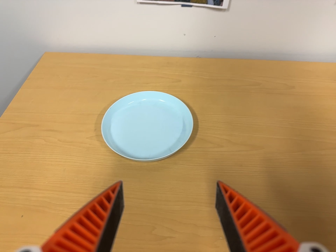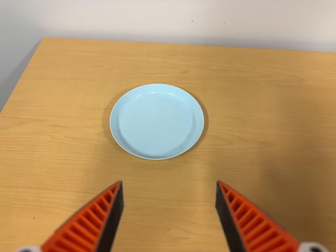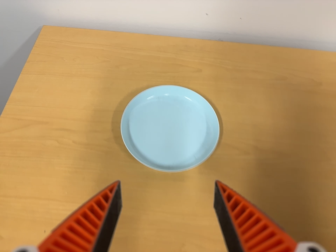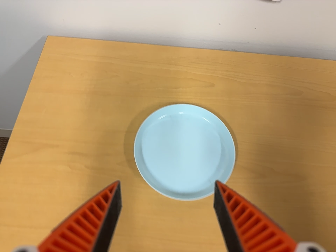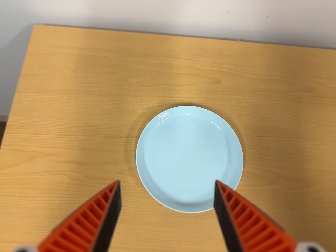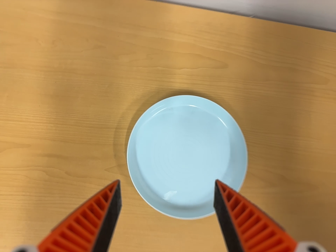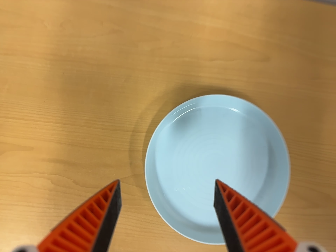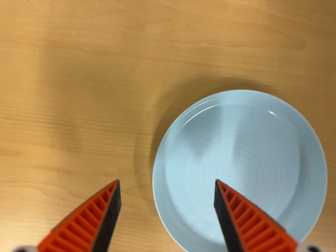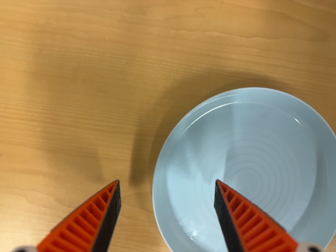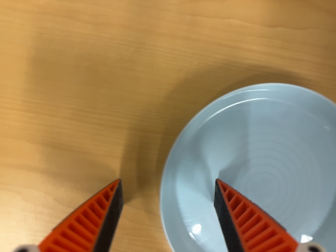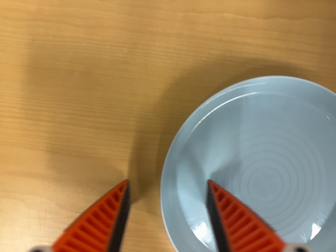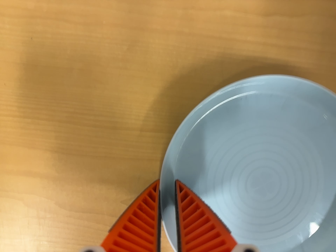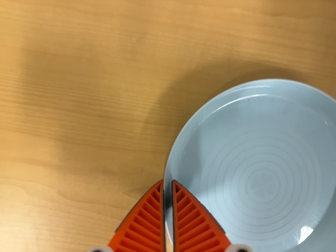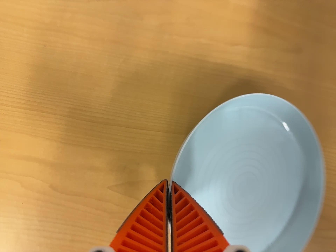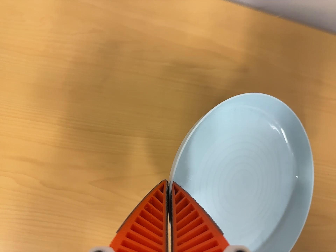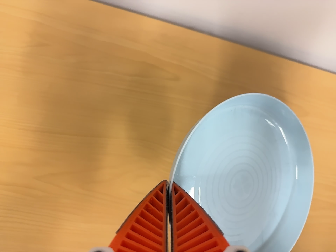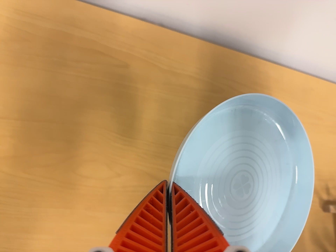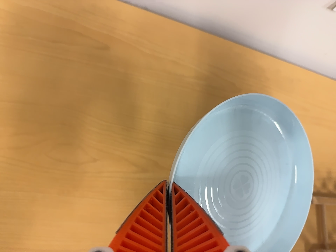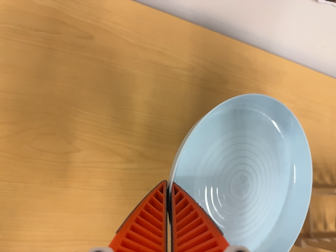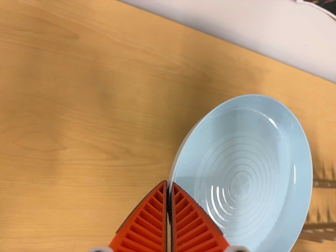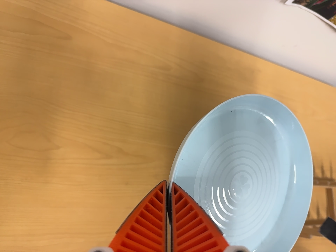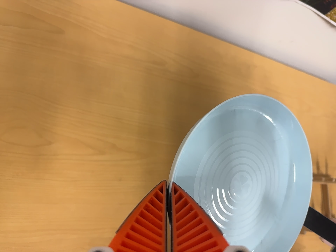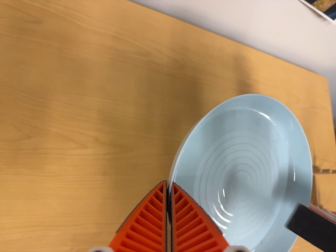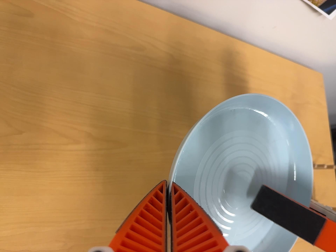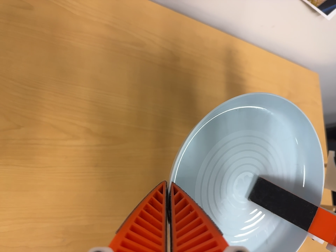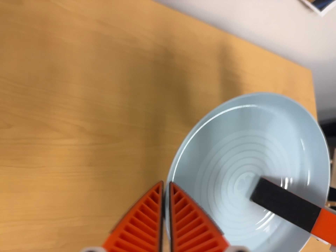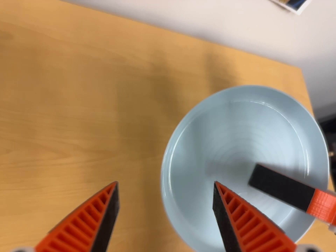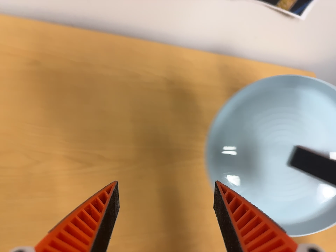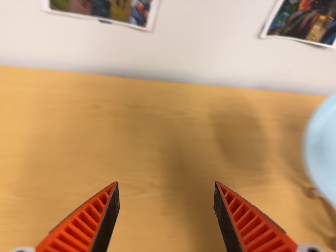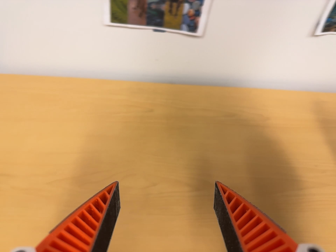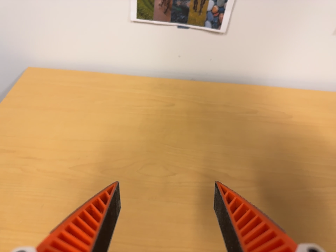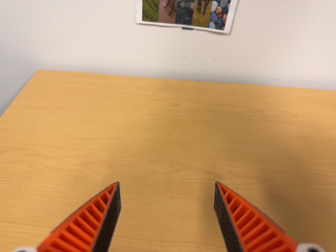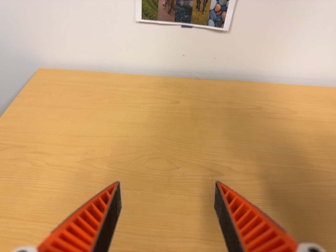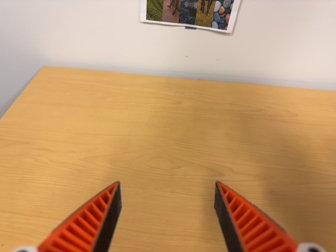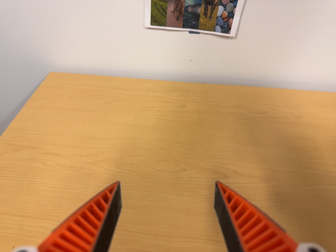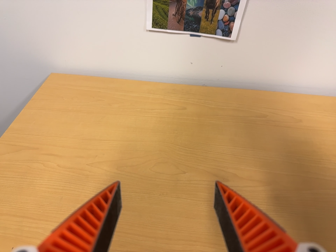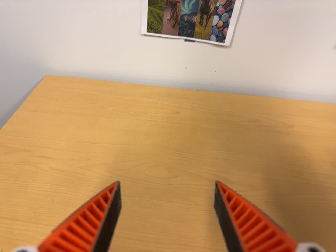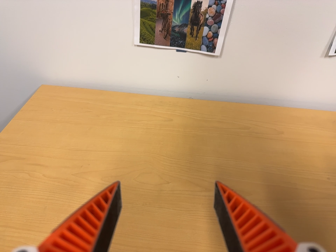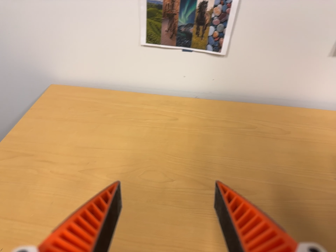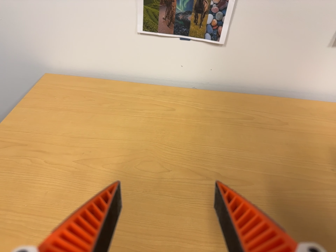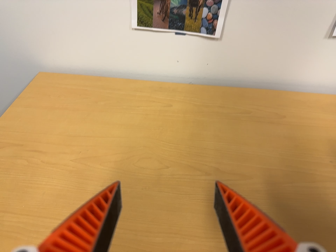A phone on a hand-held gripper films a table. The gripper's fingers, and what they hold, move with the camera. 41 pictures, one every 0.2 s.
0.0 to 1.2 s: The camera travels toward the top of its view, forward and to its left, about 40 cm. Its aim tips toward the bottom of its view by about 35 degrees.
1.2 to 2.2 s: The camera travels forward, about 12 cm, so what stands in front looms larger. Its aim tips toward the bottom of its view by about 10 degrees.
2.2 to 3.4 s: The camera swings to its right by about 20 degrees, and the scene slides to the left. It travels backward, to its right and toward the bottom of its view, about 24 cm, so what stands in front gets smaller. Its aim tips toward the top of its view by about 15 degrees.
3.4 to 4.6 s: The camera travels to its right, about 7 cm, so close, fixed things drift to the left.
4.6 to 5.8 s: The camera pans to its left by about 25 degrees. It travels toward the bottom of its view, about 12 cm. Its aim tips toward the top of its view by about 25 degrees. It rolls about its line of sight by about 15 degrees, and the scene rotates counterclockwise.
5.8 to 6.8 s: The camera travels toward the bottom of its view and backward, about 7 cm.
6.8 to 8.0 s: The camera shifts only a little, or ends up much as it began.
The film runs forward here.
